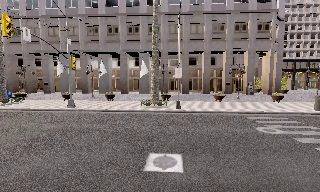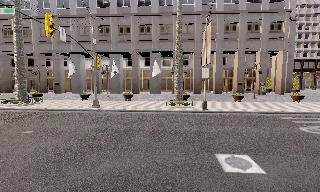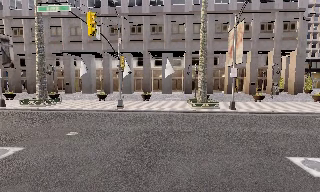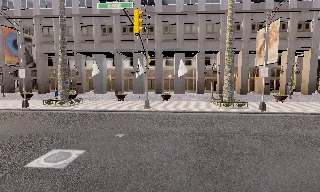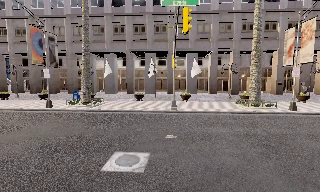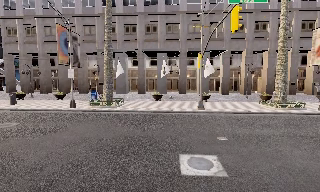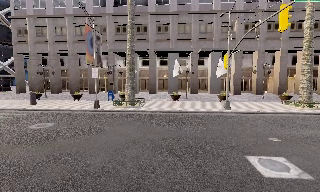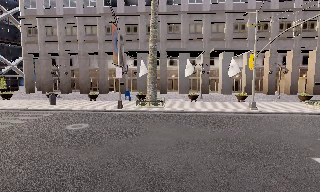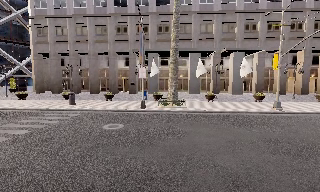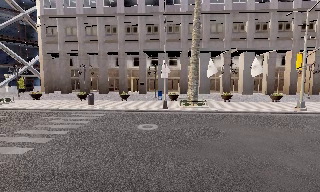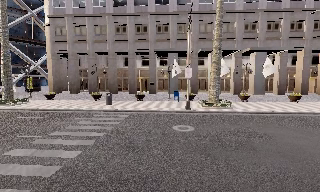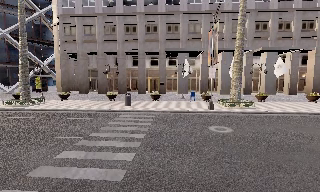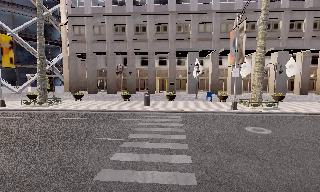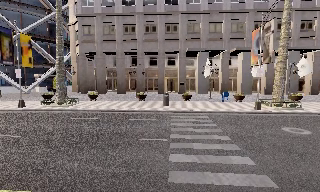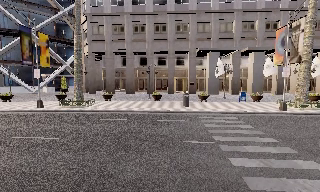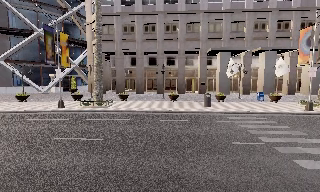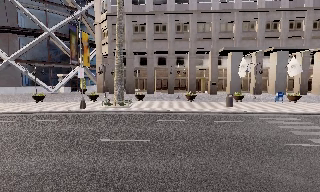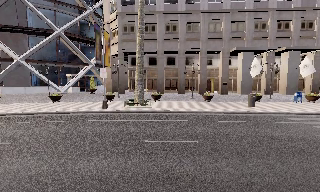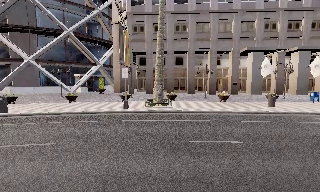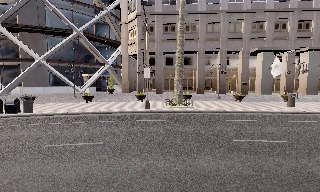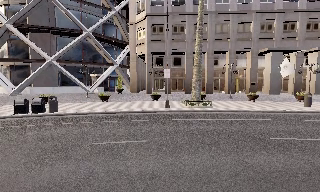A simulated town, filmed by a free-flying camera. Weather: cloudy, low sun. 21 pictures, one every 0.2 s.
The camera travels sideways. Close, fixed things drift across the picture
to the right.
0.0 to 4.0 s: The camera travels to its left, about 40 m, so close, fixed things drift to the right.
The film runs backward here.
